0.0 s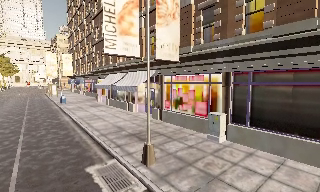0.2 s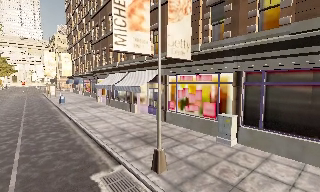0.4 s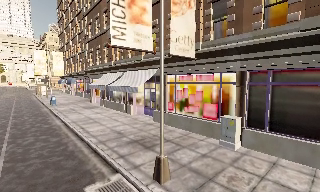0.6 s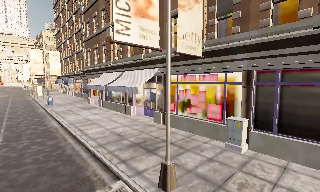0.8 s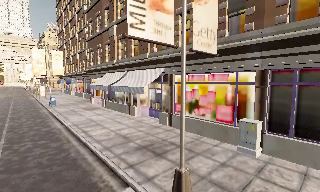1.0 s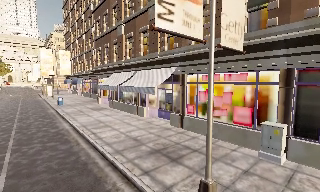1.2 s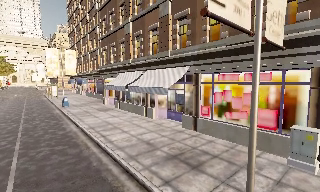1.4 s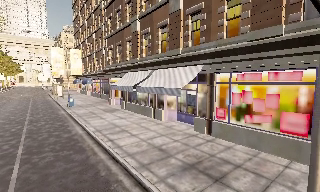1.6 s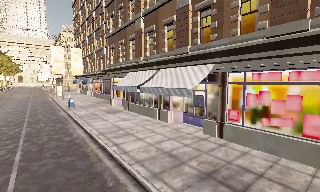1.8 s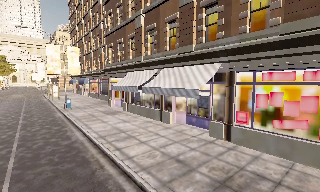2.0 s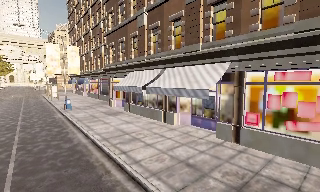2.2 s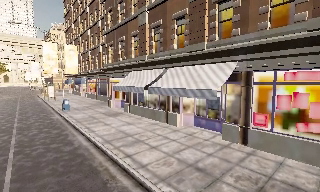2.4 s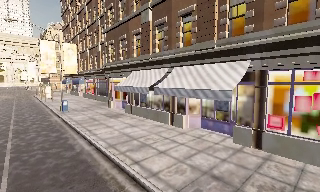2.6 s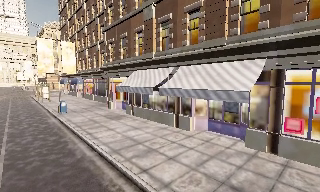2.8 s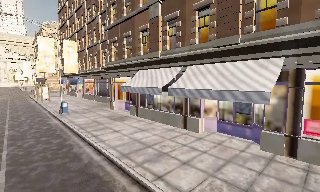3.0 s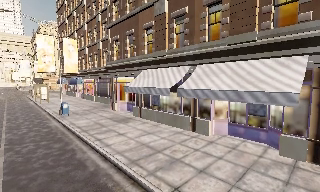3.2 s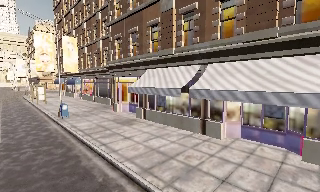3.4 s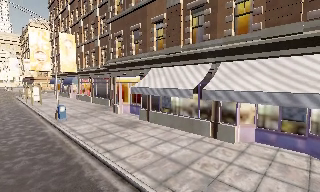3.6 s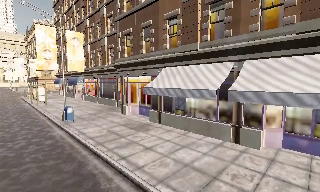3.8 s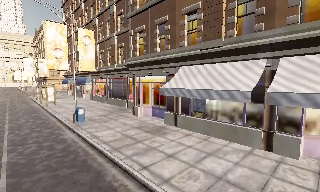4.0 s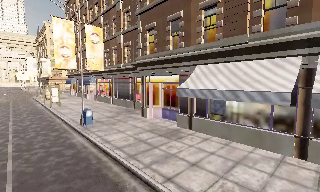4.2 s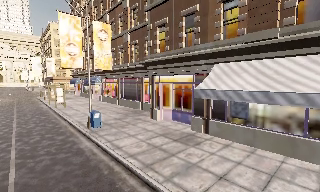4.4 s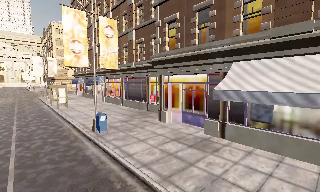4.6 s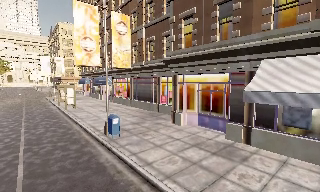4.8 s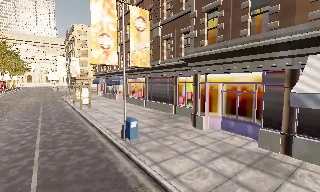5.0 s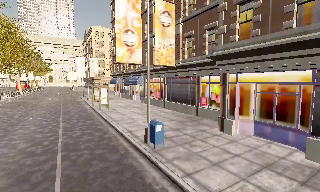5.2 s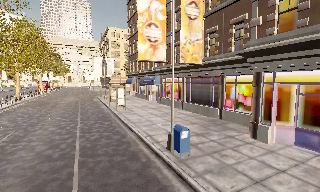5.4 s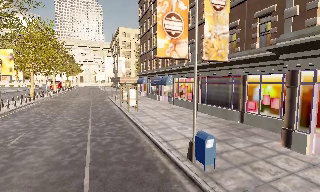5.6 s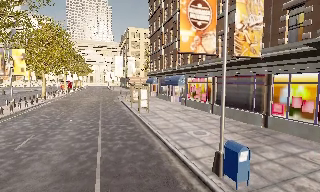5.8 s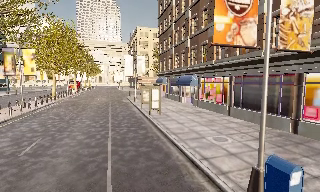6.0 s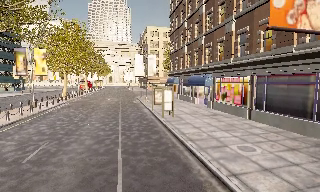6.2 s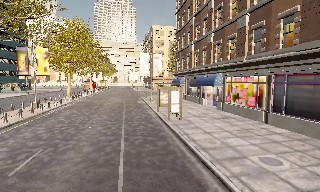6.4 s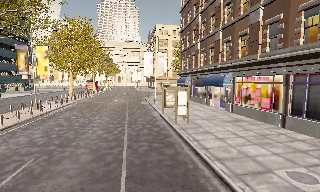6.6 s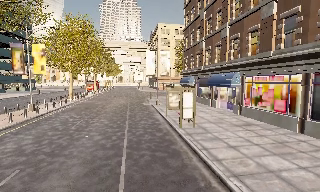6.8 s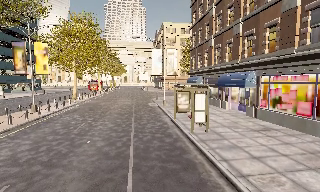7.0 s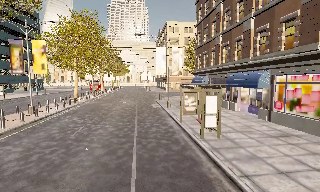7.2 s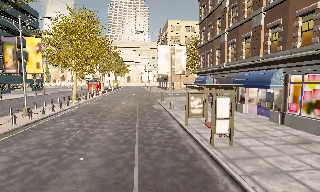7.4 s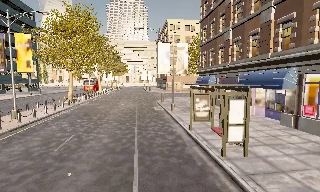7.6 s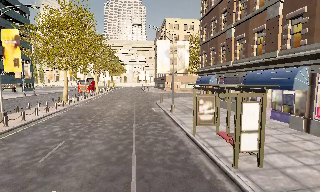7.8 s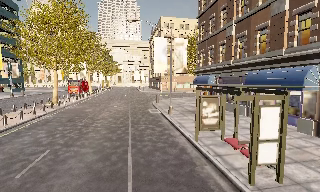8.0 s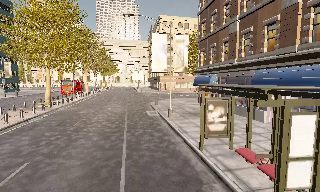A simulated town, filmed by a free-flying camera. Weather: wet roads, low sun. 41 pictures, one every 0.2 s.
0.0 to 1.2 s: The camera travels forward and to its left, about 3.5 m, so what stands in front looms larger.
1.2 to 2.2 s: The camera travels forward and to its left, about 3 m, so what stands in front looms larger. It loses speed.
2.2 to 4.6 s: The camera travels forward and to its left, about 10 m, so what stands in front looms larger.
4.6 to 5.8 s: The camera swings to its left by about 25 degrees, and the scene slides to the right. It travels forward and to its left, about 5 m, so what stands in front looms larger.
5.8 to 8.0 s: The camera travels forward, about 11 m, so what stands in front looms larger.
The film runs forward here.
